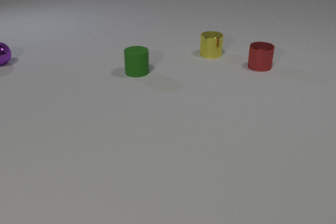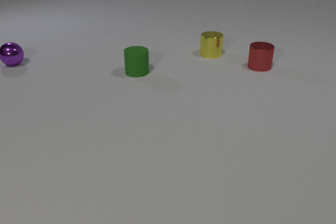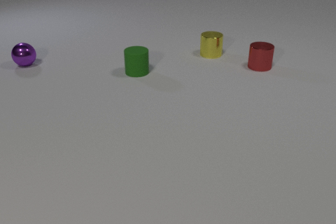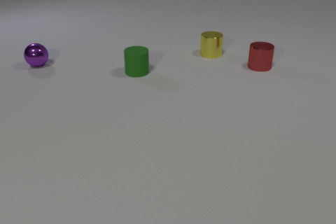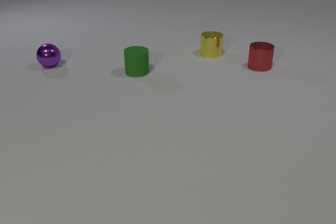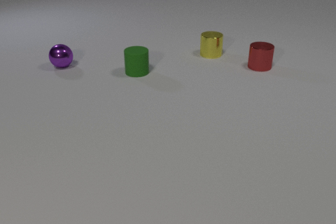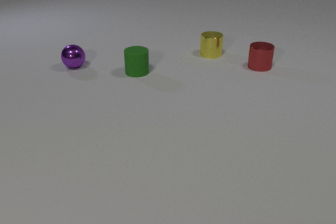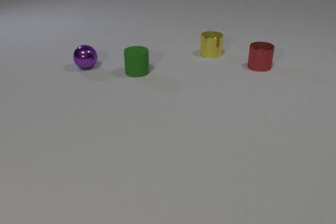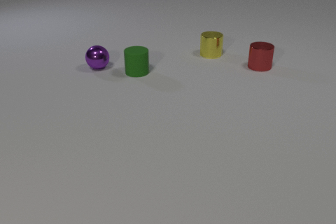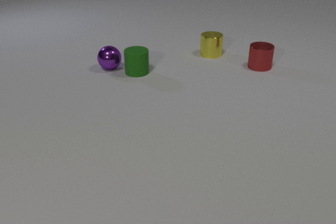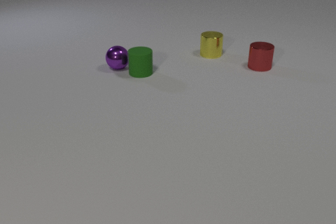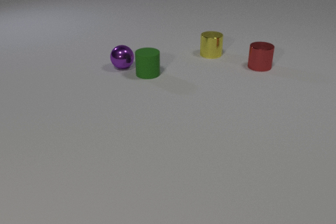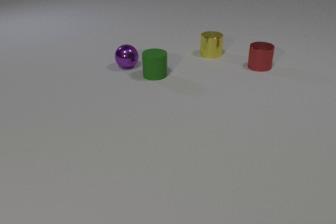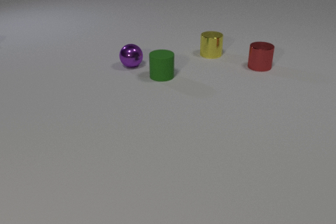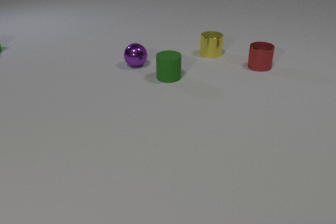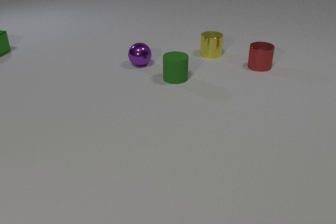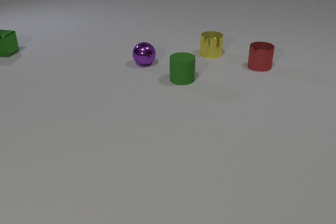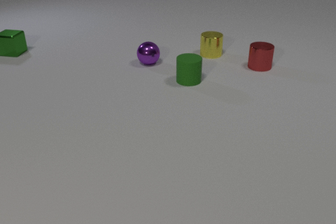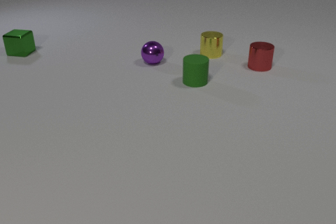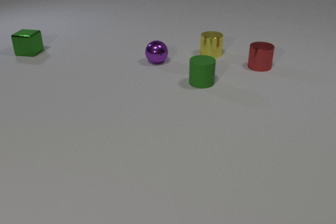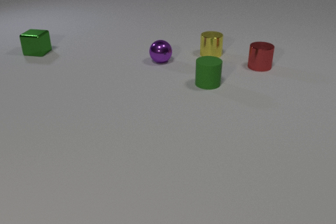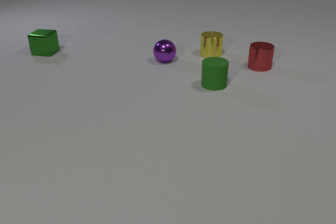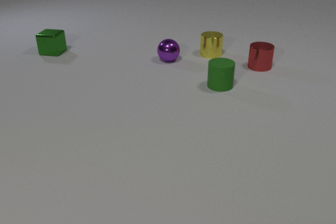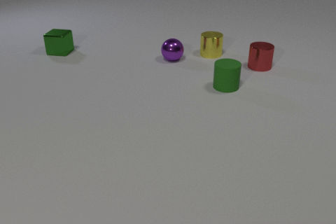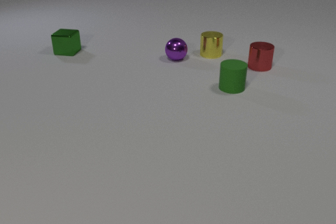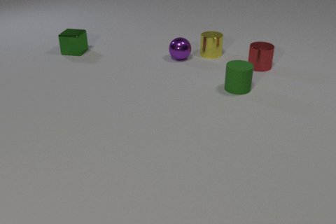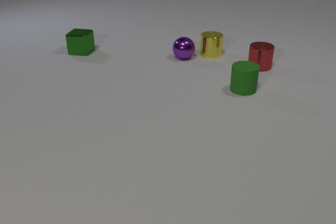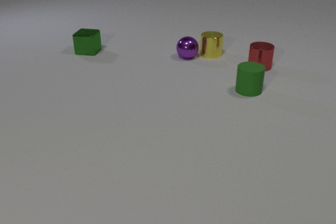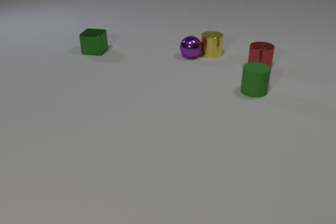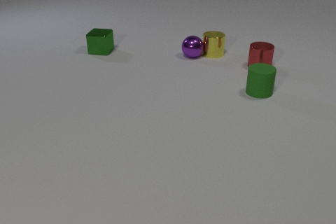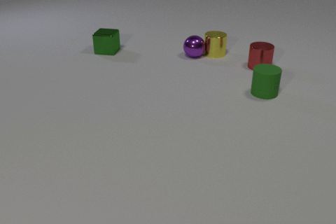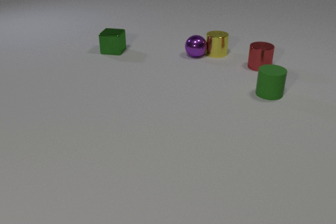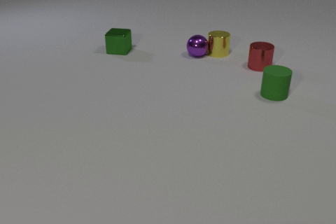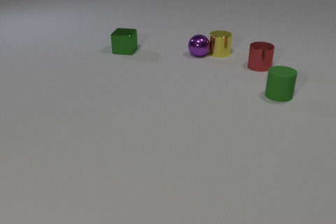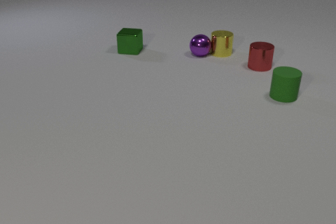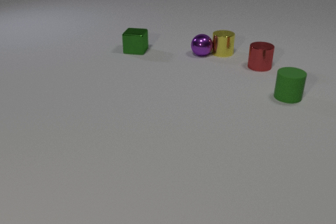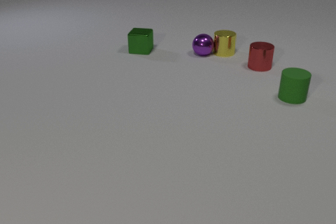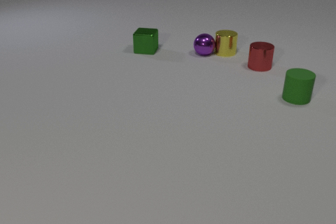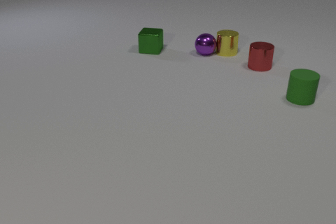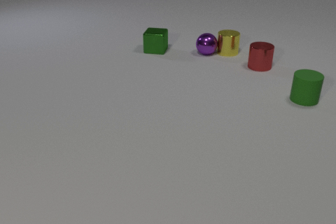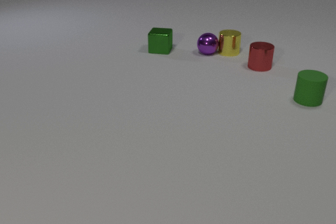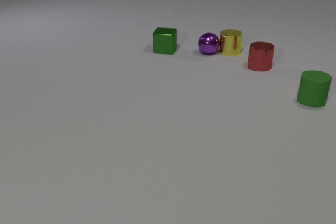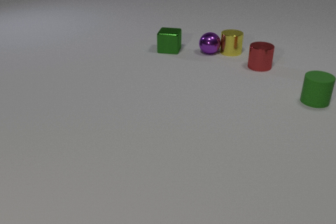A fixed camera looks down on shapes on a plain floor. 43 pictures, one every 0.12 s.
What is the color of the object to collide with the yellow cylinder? purple.
Are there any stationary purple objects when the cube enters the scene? no.
How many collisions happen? 2.
0.00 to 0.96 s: The purple metal sphere rolls to the right and toward the camera.
0.96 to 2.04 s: The purple metal sphere rolls to the right. The green rubber cylinder slides to the right and toward the camera. The green metal cube comes in at the left edge, slides to the right. The purple metal sphere and the green rubber cylinder collide.
2.04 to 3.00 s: The purple metal sphere rolls to the right. The green rubber cylinder slides to the right. The green metal cube slides to the right.
3.00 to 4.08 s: The purple metal sphere rolls to the right and away from the camera. The green rubber cylinder slides to the right. The yellow metal cylinder slides to the right and away from the camera. The green metal cube slides to the right. The purple metal sphere and the yellow metal cylinder collide.
4.08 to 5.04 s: The purple metal sphere rolls to the right and away from the camera. The green rubber cylinder slides to the right. The yellow metal cylinder slides to the right. The green metal cube slides to the right.
